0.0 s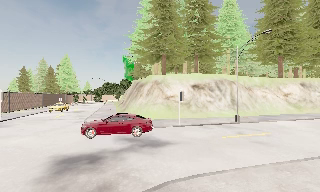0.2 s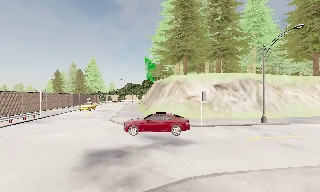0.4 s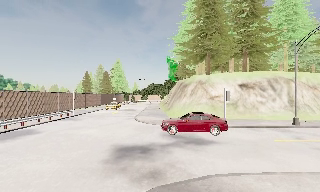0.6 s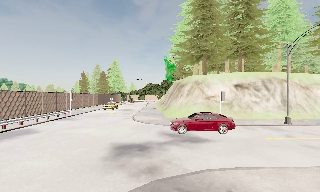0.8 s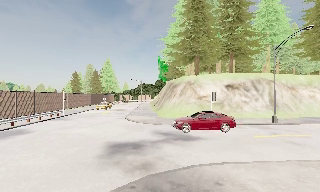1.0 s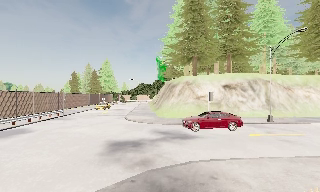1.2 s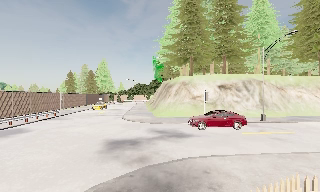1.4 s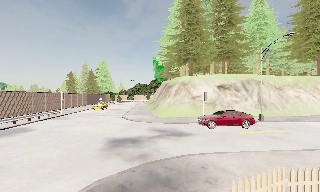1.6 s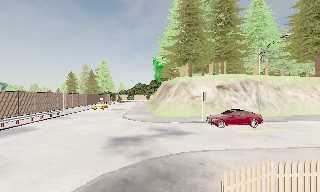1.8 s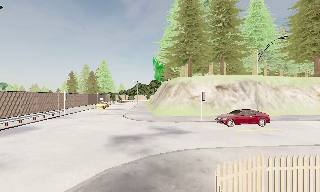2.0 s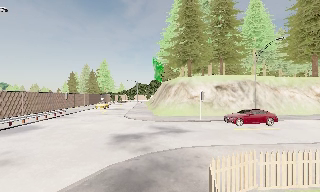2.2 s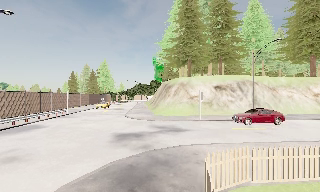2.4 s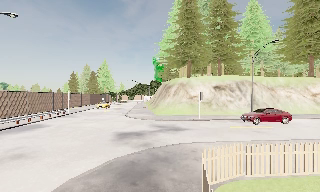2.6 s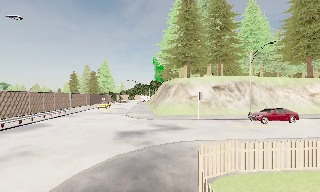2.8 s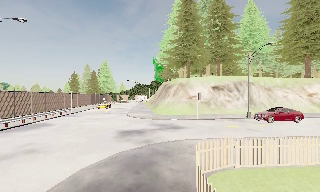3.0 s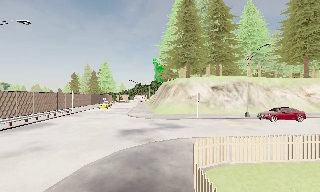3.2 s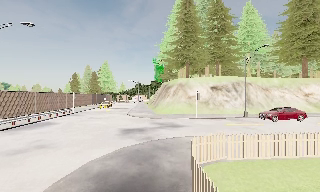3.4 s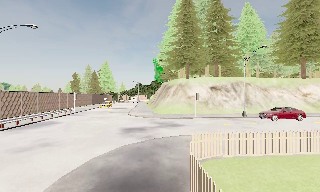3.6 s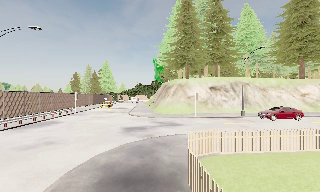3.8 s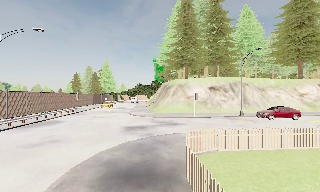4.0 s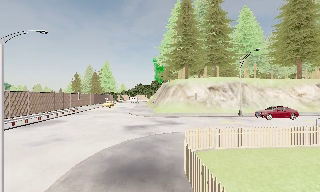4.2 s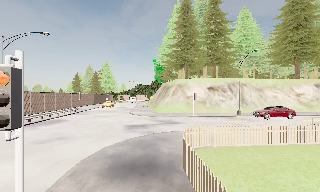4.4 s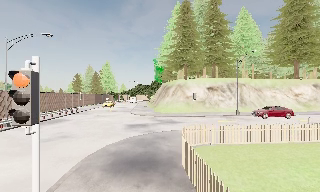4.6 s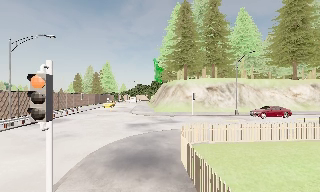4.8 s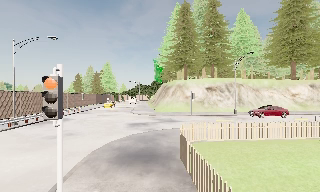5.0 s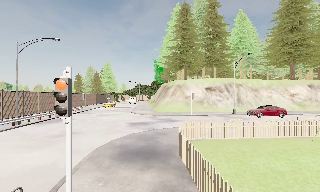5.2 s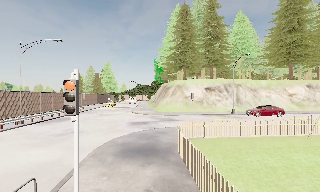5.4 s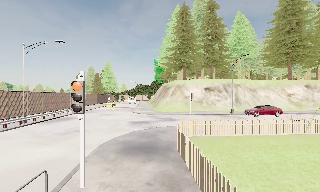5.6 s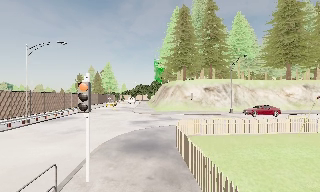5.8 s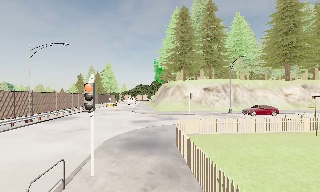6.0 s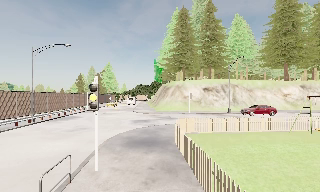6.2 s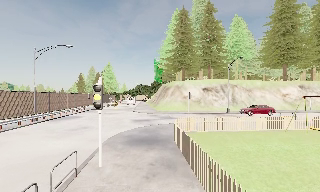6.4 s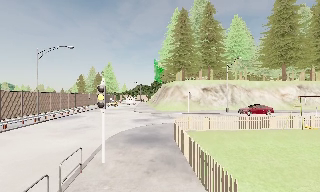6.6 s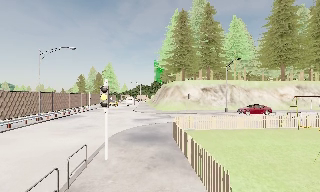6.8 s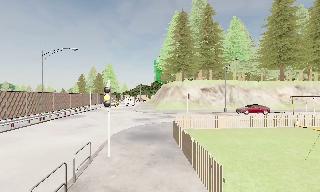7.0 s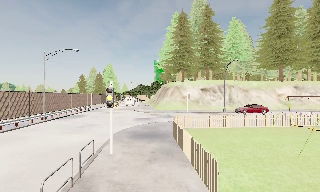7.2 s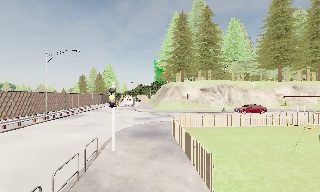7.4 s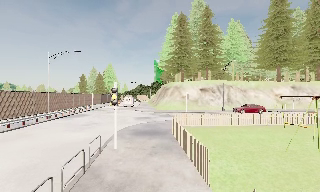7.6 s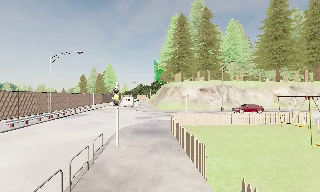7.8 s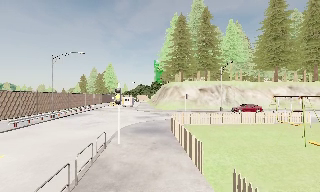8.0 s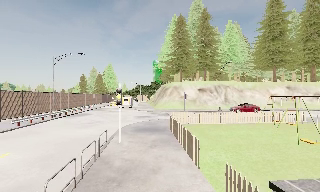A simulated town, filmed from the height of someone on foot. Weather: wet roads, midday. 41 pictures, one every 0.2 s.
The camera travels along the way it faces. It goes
backward.
0.0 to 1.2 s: The camera pans to its left, which is counterclockwise from overhead, by about 10 degrees. It travels backward, about 2 m, so what stands in front gets smaller.
1.2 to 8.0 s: The camera travels backward, about 11 m, so what stands in front gets smaller.
The film runs backward here.
